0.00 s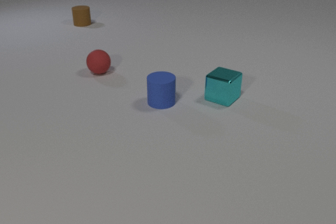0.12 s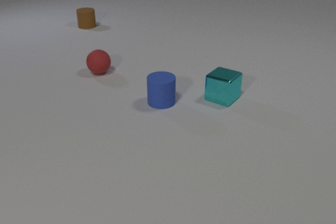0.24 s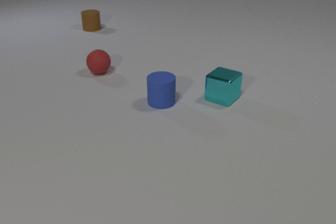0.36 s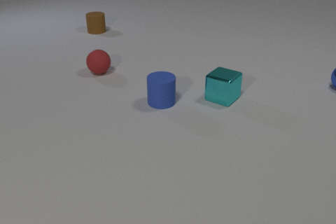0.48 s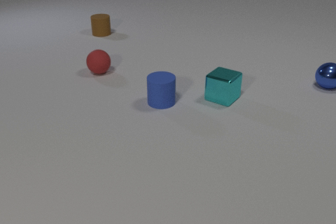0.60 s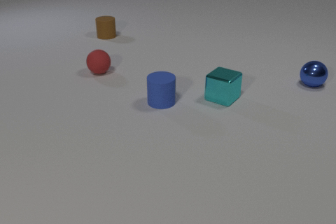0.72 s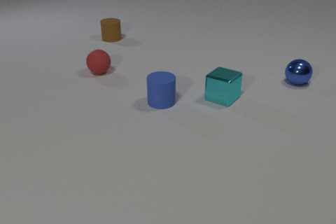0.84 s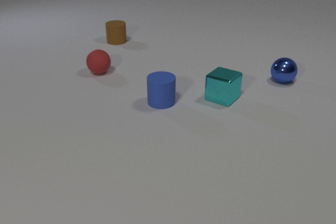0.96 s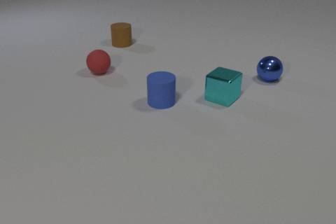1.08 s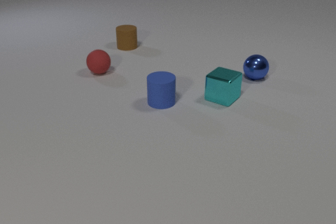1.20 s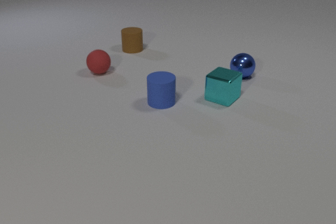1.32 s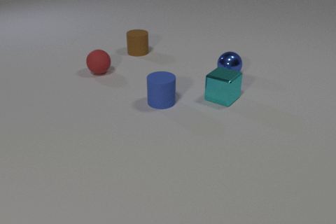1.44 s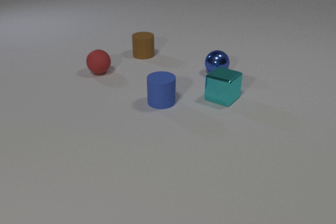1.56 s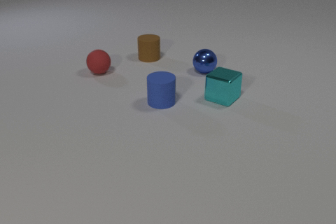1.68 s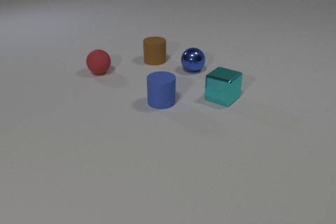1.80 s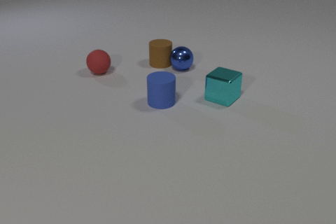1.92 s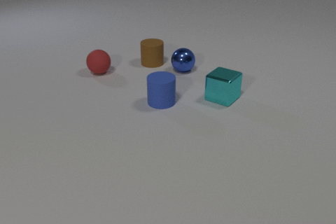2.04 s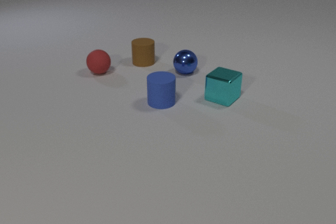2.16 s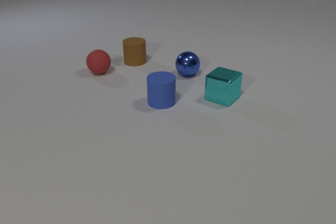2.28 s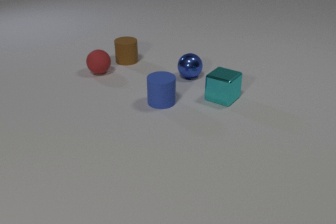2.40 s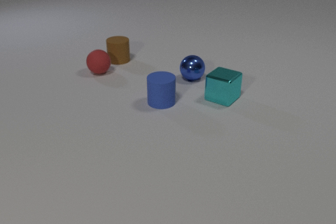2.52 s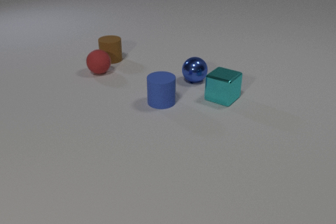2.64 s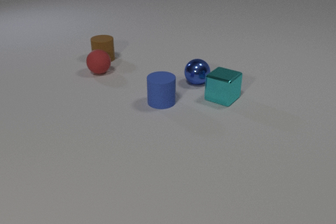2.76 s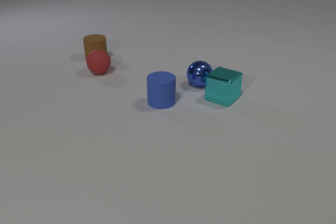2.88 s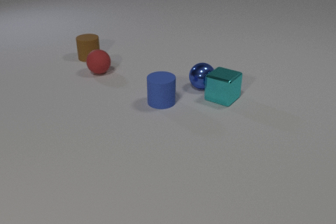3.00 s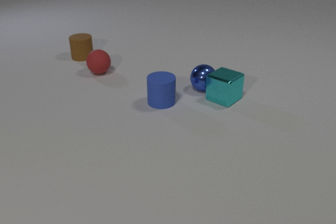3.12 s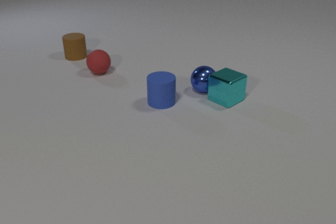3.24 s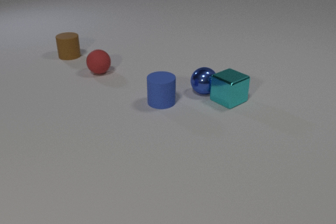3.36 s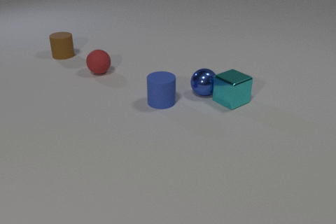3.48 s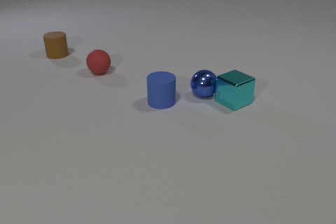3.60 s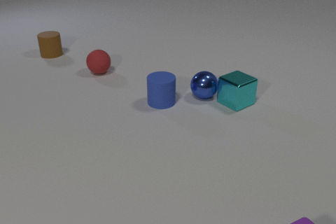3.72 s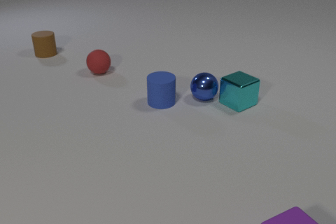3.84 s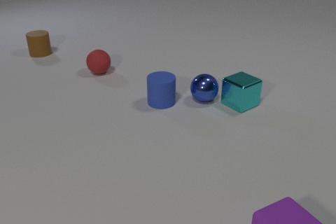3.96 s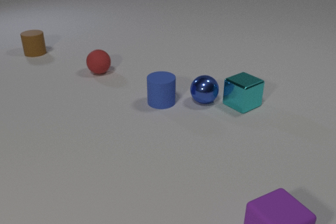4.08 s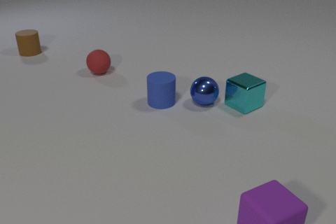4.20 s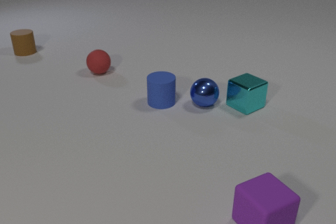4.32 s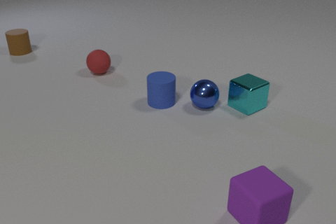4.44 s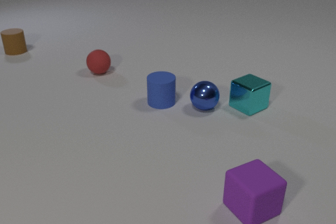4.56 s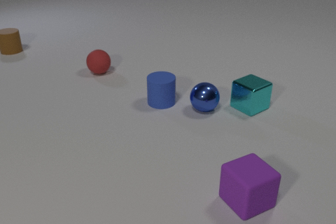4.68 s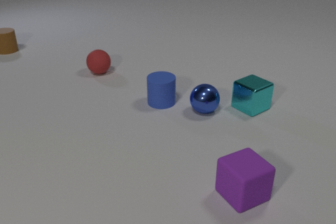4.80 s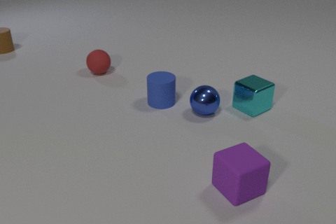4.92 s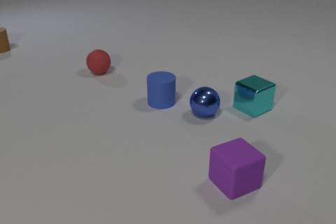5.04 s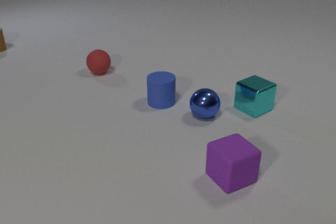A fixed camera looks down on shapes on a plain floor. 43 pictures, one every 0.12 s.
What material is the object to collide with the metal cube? metal.
How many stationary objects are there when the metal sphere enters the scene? 3.
What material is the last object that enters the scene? rubber.
0.00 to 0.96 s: The blue metal sphere comes in at the right edge, rolls to the left. The brown rubber cylinder slides toward the camera and to the right.
0.96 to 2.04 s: The blue metal sphere rolls to the left. The brown rubber cylinder slides toward the camera and to the right. The blue metal sphere and the brown rubber cylinder collide.
2.04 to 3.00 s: The blue metal sphere rolls toward the camera and to the right. The brown rubber cylinder slides to the left. The blue metal sphere and the cyan metal cube collide.
3.00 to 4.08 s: The blue metal sphere rolls toward the camera. The brown rubber cylinder slides to the left and away from the camera. The cyan metal cube slides to the right and toward the camera. The purple rubber cube comes in at the bottom edge, slides away from the camera and to the left.
4.08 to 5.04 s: The blue metal sphere rolls toward the camera. The brown rubber cylinder slides to the left and away from the camera. The cyan metal cube slides to the right. The purple rubber cube slides away from the camera and to the left.
